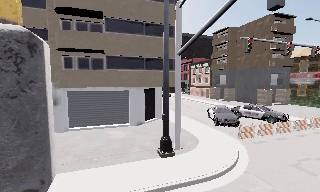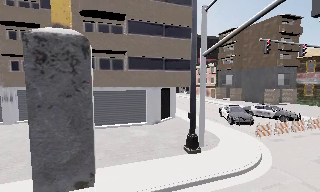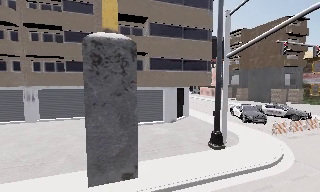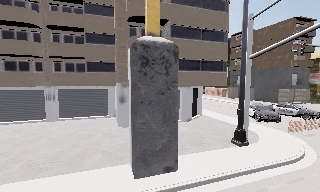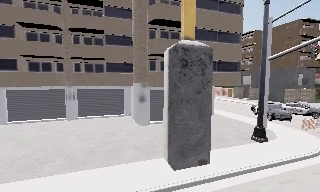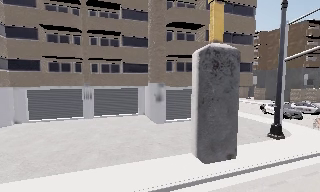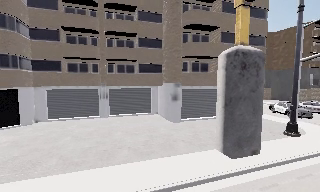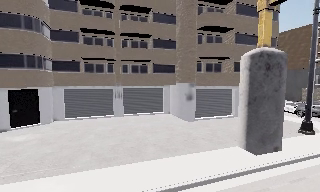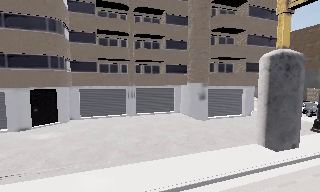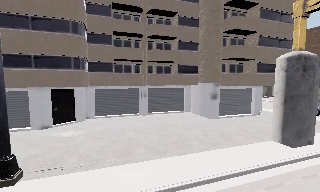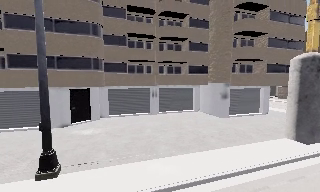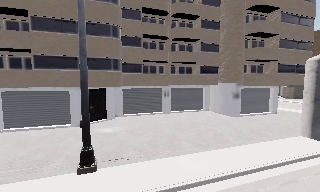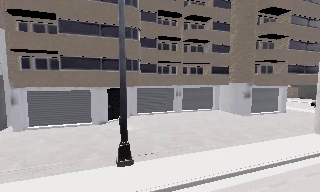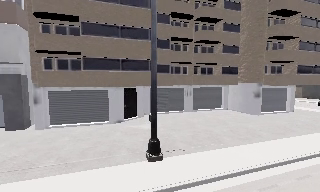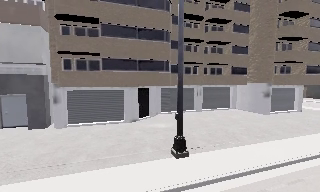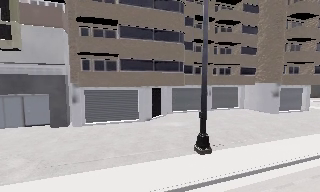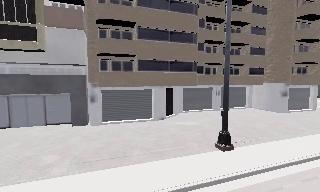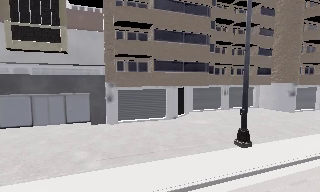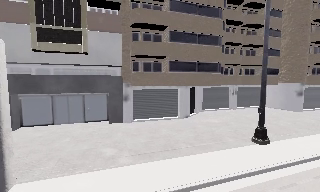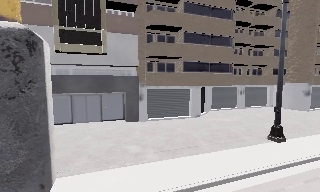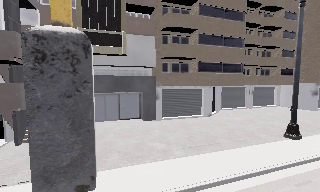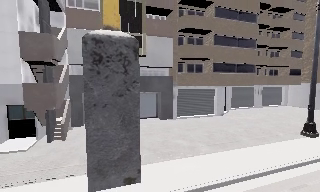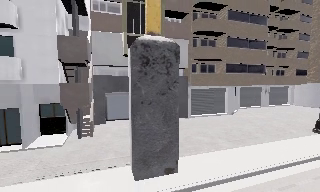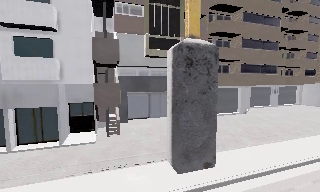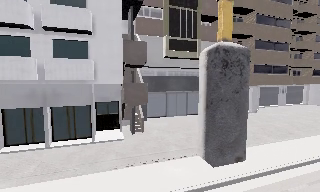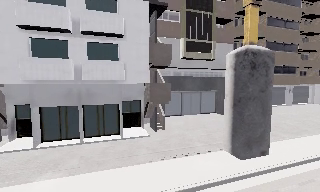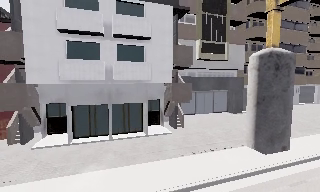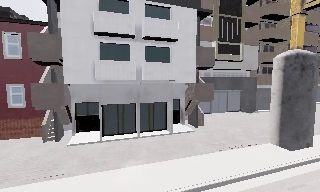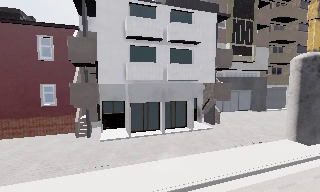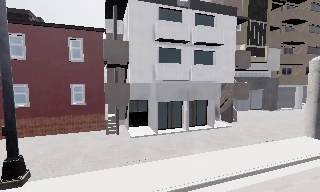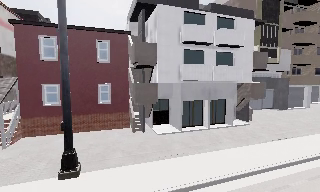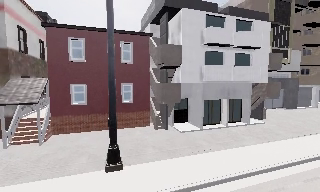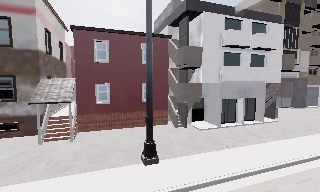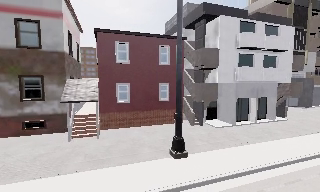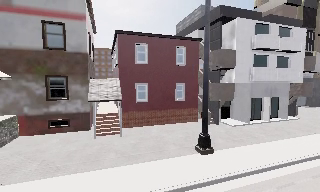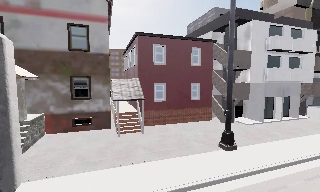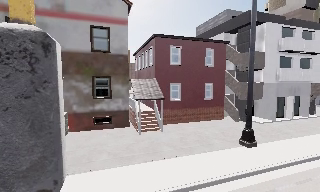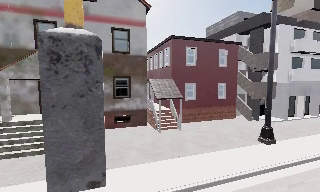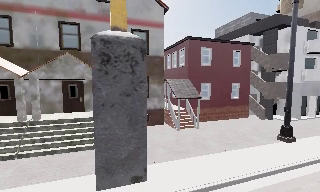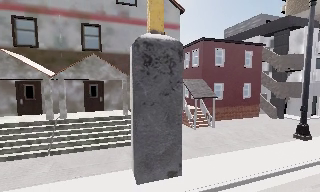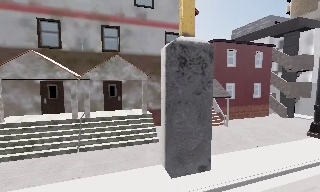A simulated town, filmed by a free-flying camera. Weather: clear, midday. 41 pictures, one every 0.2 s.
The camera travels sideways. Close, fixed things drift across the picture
to the right.
0.0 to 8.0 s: The camera travels to its left, about 60 m, so close, fixed things drift to the right.
The film runs forward here.
